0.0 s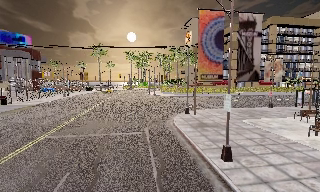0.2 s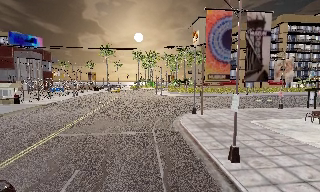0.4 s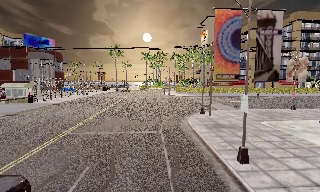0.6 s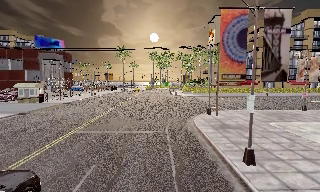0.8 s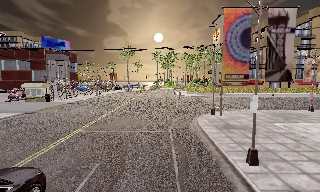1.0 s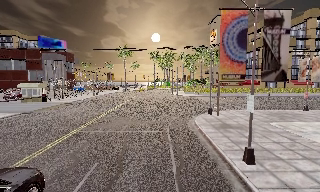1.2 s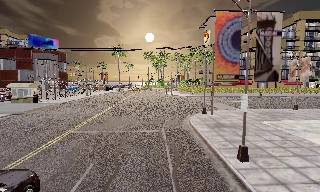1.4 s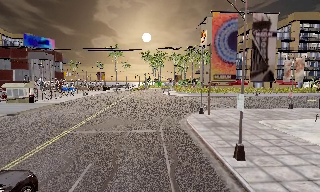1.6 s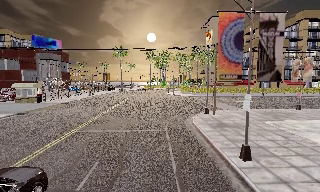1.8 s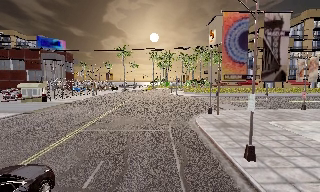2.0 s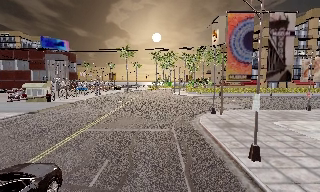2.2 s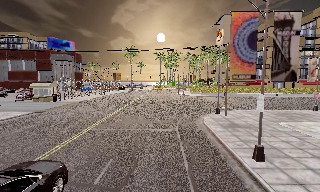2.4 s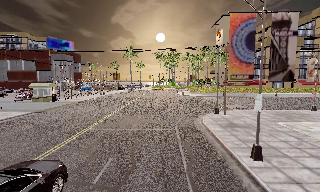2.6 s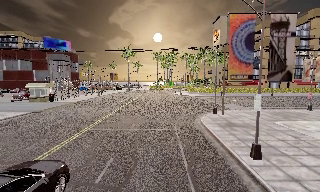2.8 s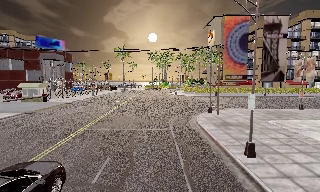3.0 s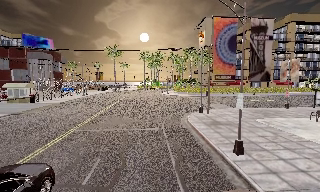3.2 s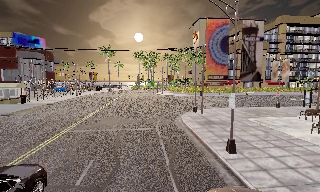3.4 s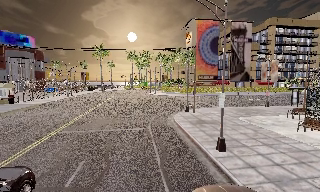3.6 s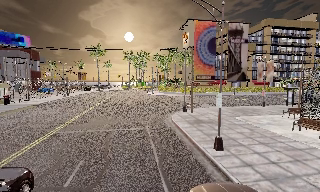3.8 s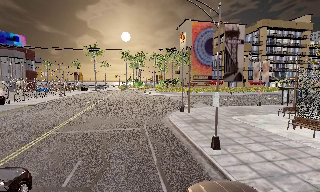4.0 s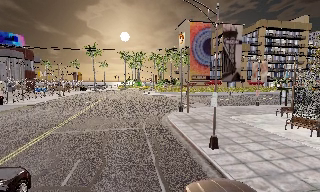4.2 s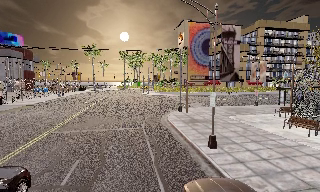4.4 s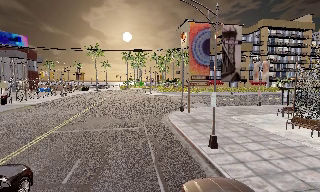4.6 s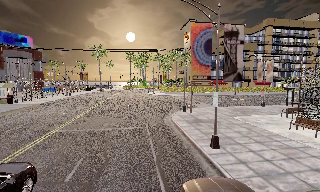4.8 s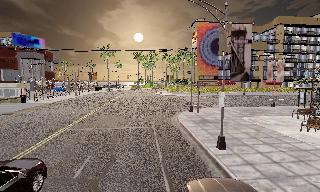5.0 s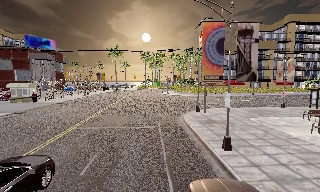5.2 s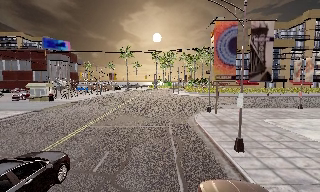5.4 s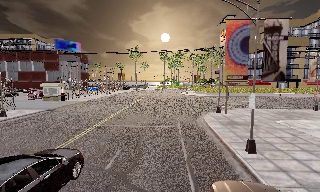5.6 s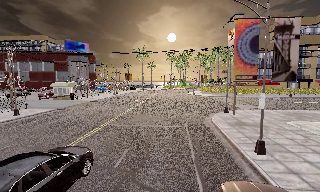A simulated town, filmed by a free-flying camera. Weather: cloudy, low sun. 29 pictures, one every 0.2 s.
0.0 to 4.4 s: The camera travels backward, about 1.5 m, so what stands in front gets smaller.
4.4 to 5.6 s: The camera pans to its left, which is counterclockwise from overhead, by about 15 degrees.
The film runs backward here.
